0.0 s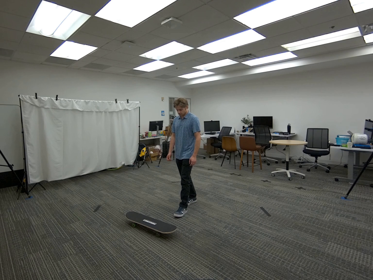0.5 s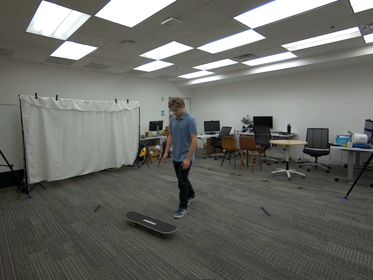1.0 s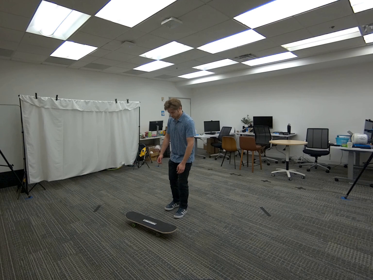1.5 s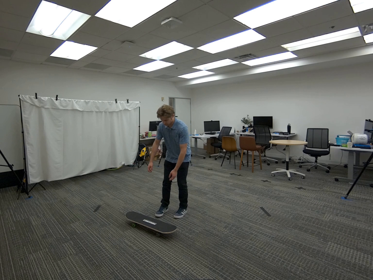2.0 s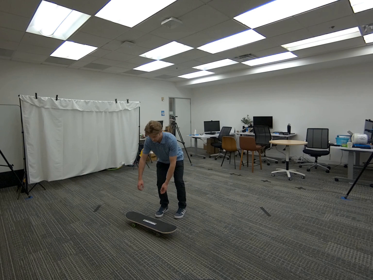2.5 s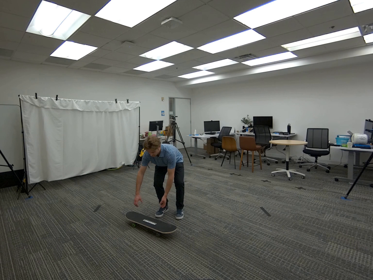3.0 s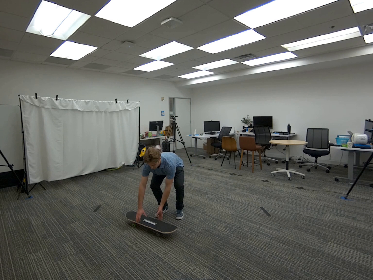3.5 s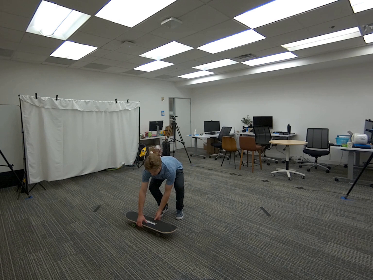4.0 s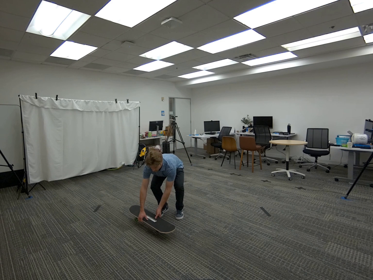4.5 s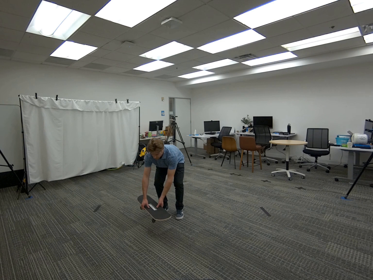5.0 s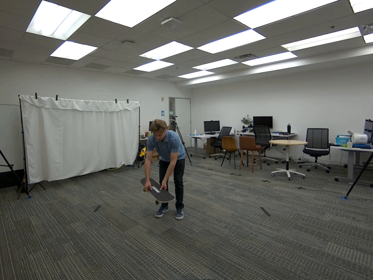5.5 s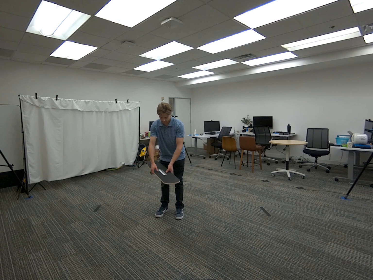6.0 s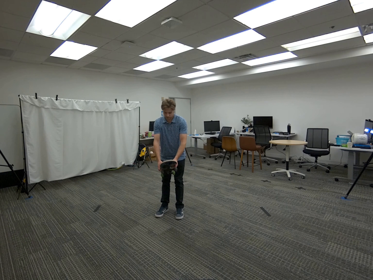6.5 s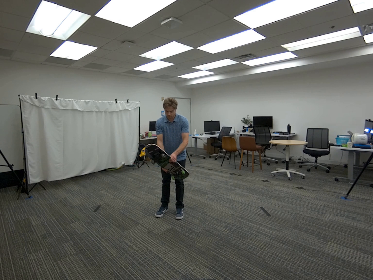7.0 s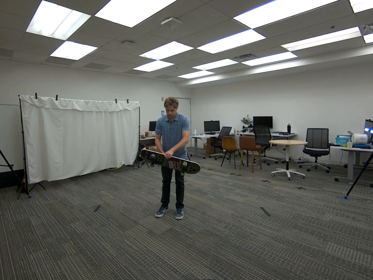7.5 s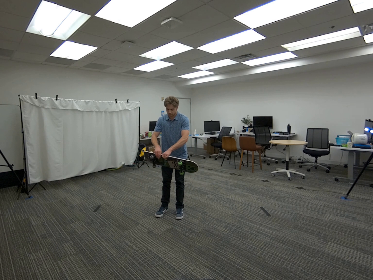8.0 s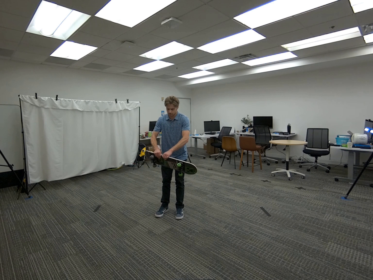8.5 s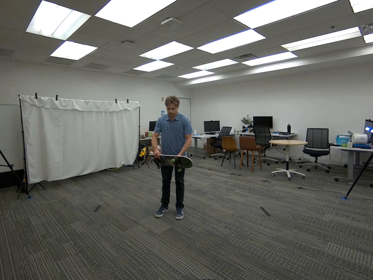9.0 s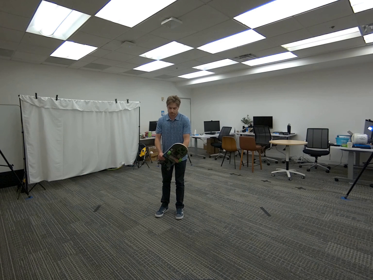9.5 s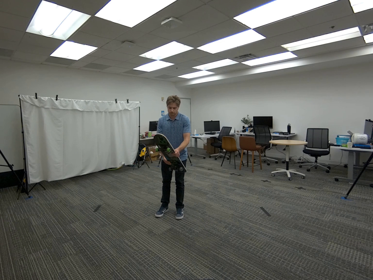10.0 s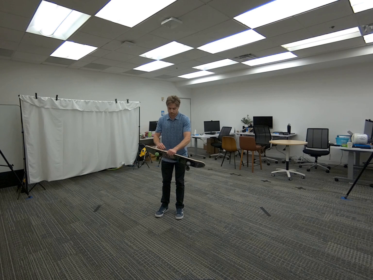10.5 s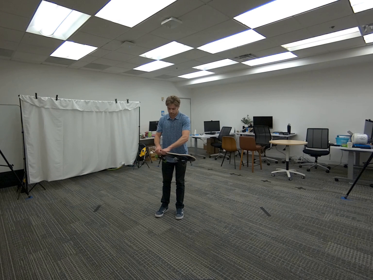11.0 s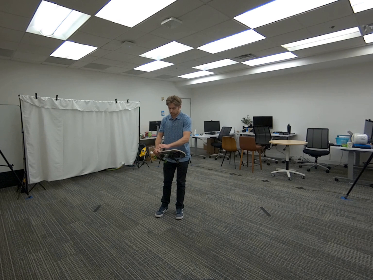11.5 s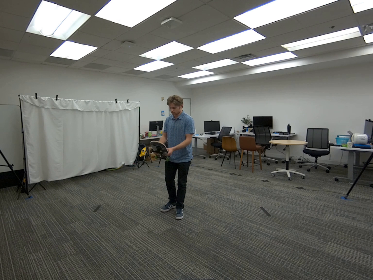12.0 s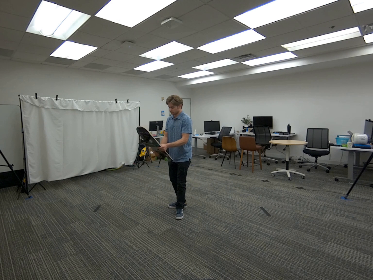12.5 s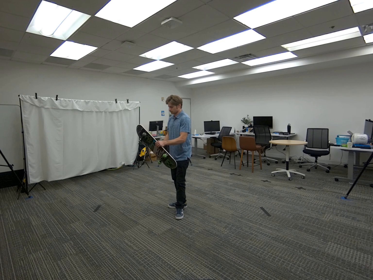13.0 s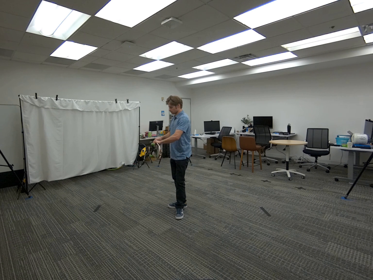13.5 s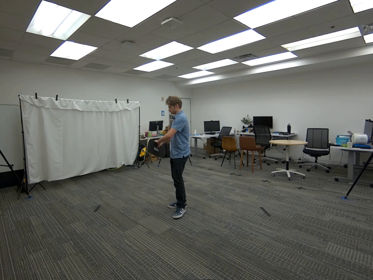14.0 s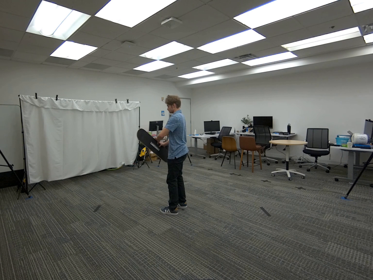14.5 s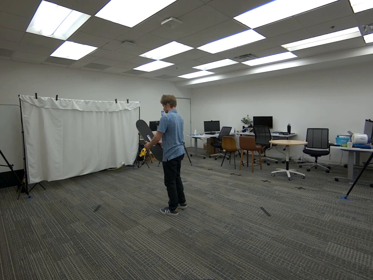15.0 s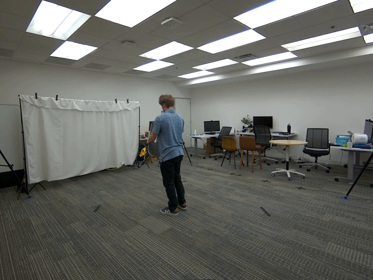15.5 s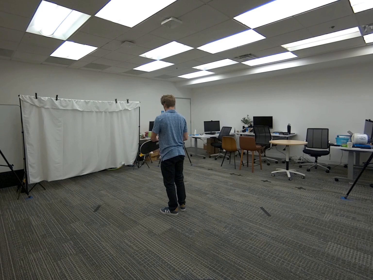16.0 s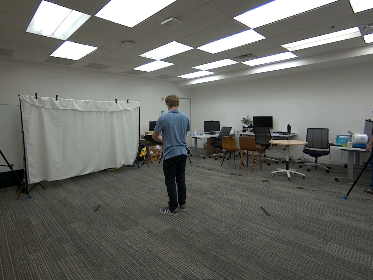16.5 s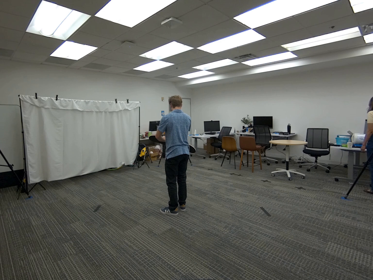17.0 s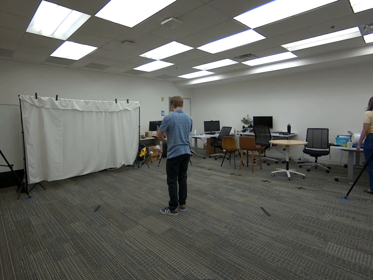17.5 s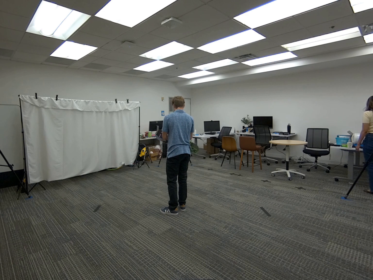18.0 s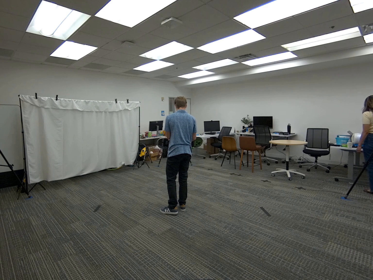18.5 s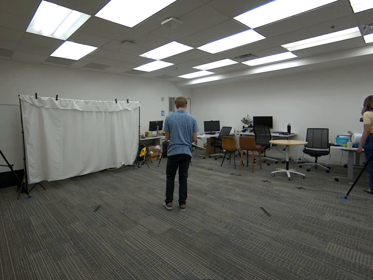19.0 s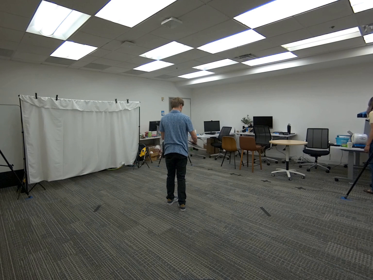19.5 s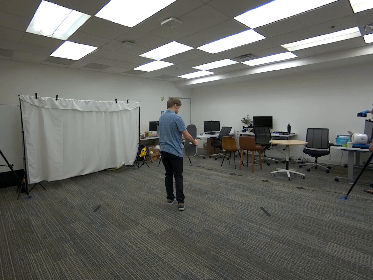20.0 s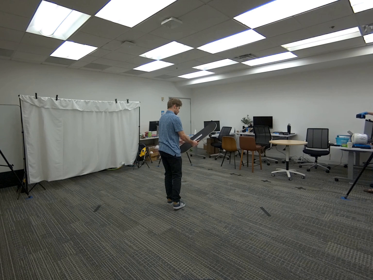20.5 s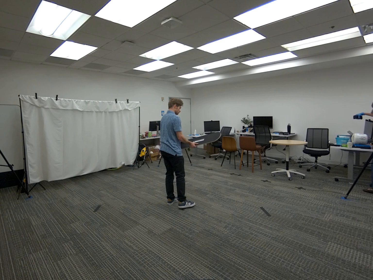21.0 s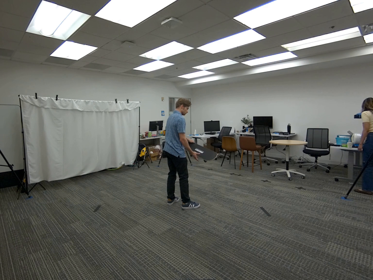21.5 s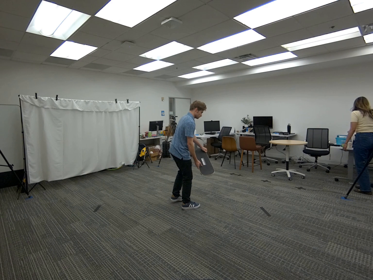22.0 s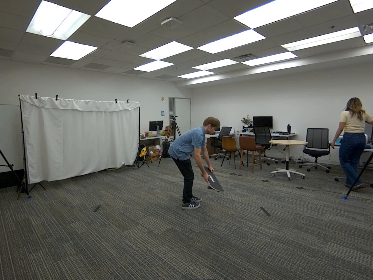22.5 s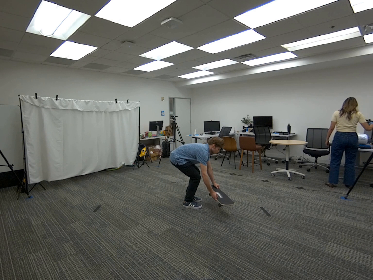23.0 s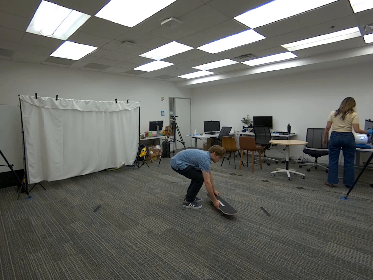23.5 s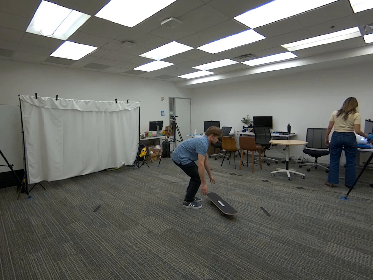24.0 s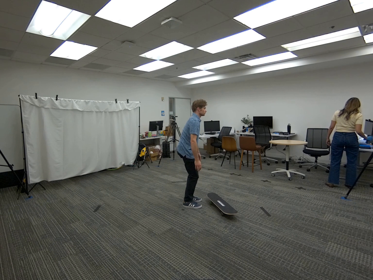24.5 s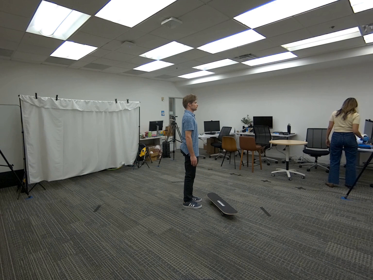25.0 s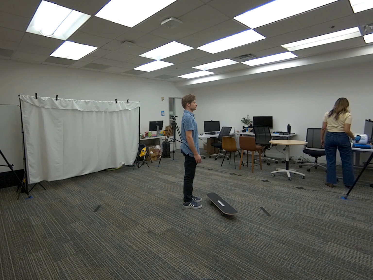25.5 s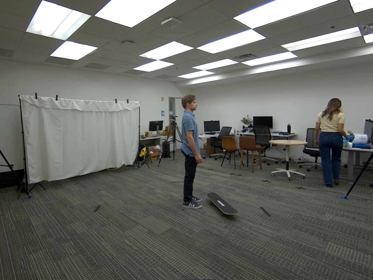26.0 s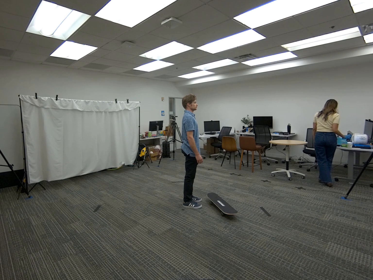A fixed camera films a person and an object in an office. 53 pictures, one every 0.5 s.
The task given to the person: Walk to the skateboard on the ground. Use your hands to rotate the skateboard on the ground within the bounding area.
